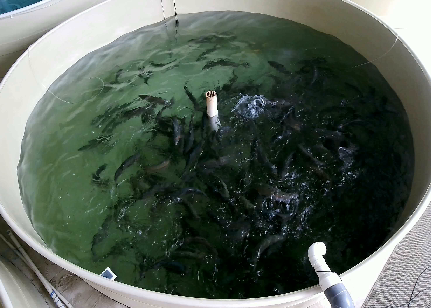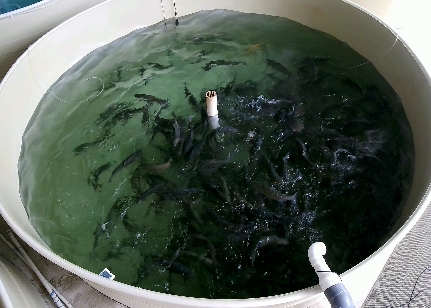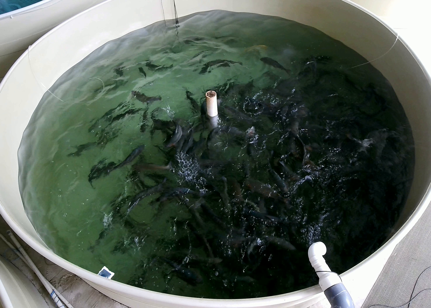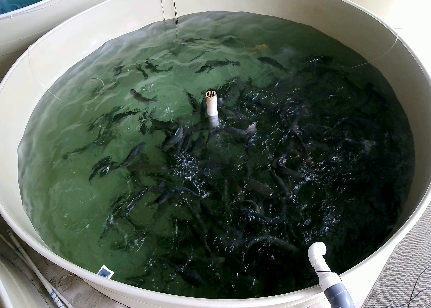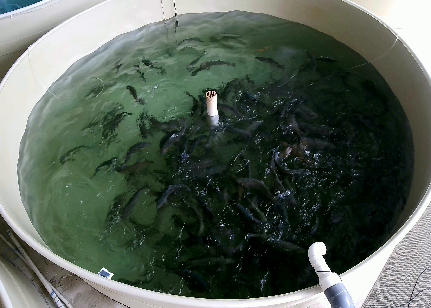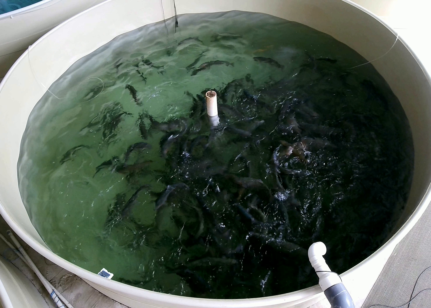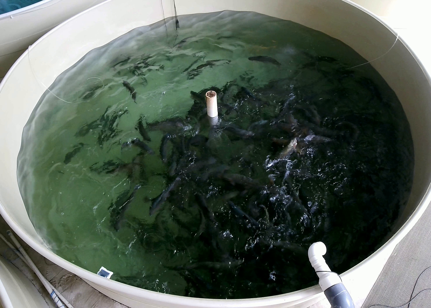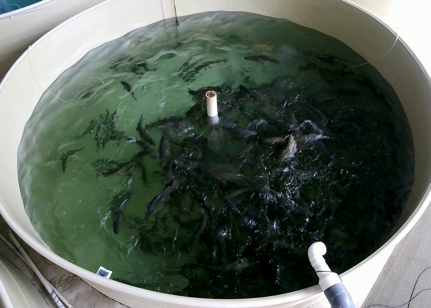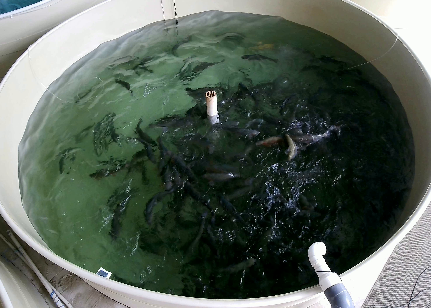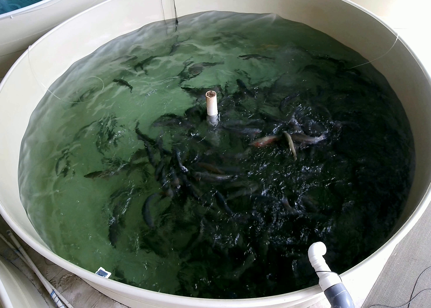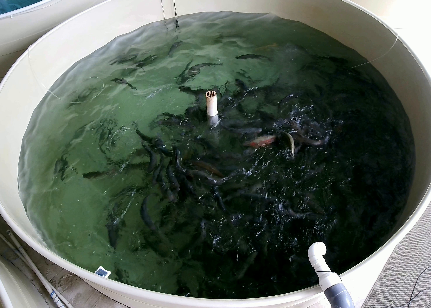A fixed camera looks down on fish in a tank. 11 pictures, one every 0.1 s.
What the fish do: Strong feeding.
